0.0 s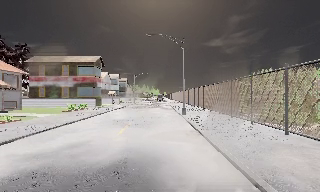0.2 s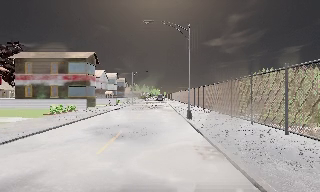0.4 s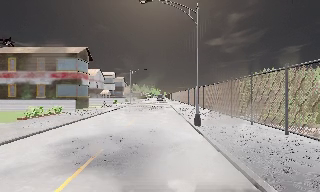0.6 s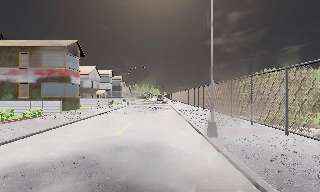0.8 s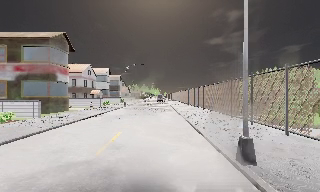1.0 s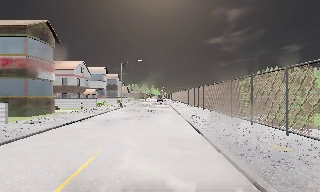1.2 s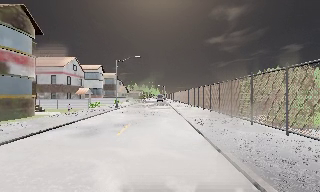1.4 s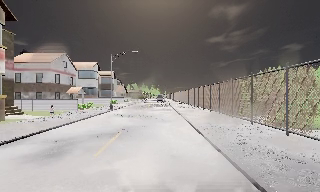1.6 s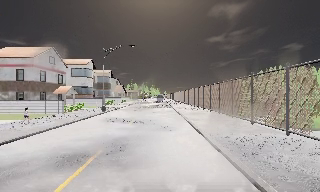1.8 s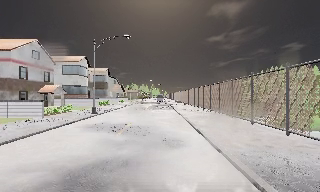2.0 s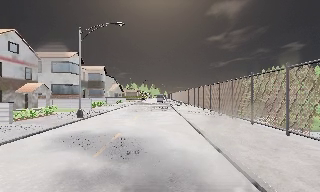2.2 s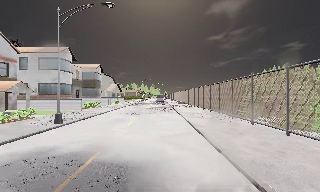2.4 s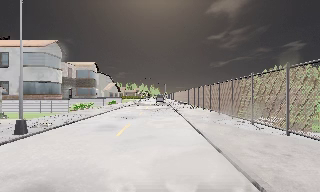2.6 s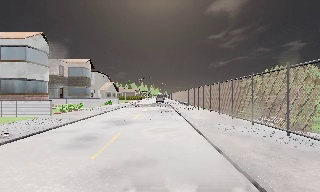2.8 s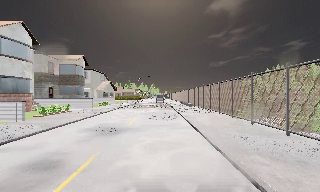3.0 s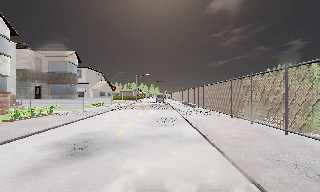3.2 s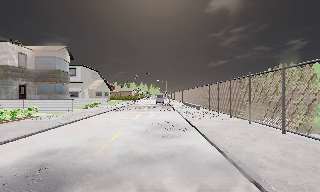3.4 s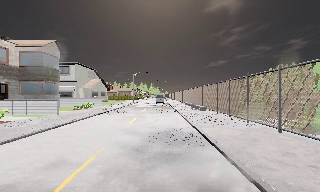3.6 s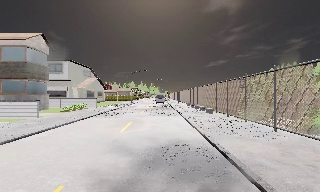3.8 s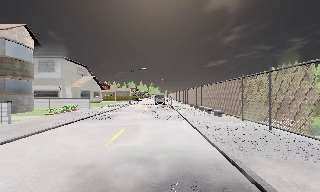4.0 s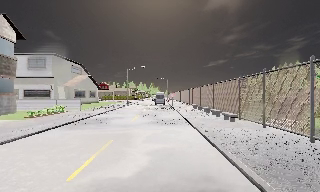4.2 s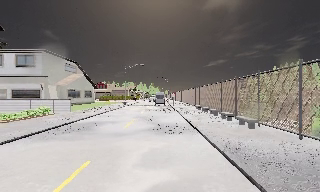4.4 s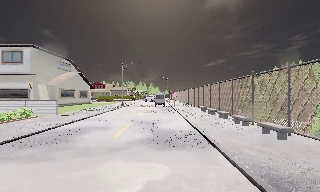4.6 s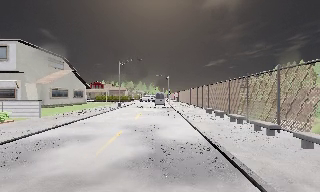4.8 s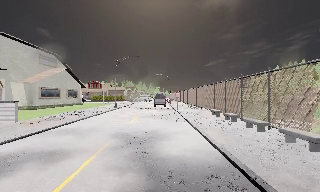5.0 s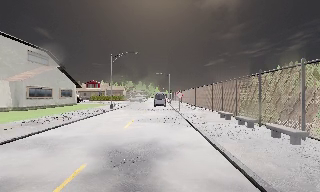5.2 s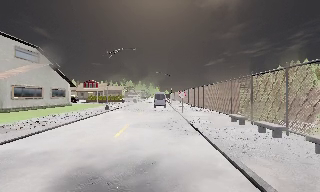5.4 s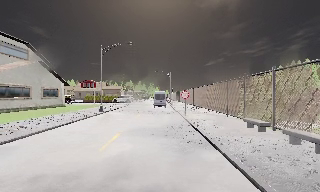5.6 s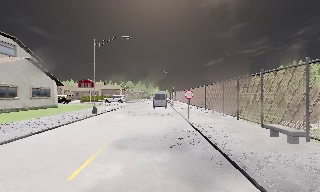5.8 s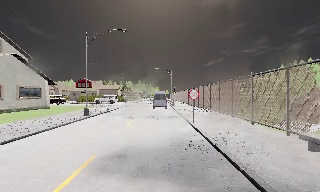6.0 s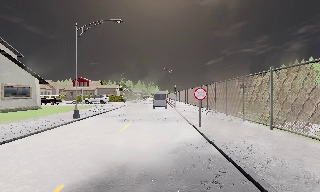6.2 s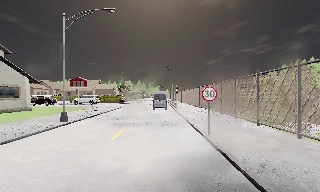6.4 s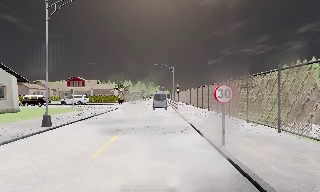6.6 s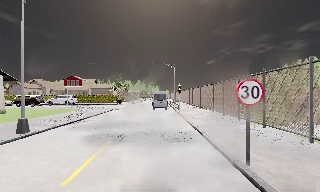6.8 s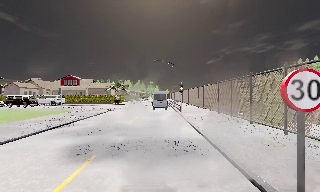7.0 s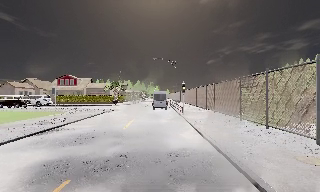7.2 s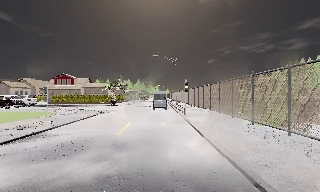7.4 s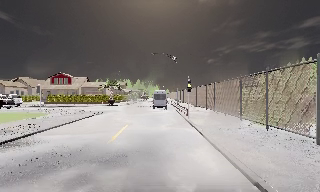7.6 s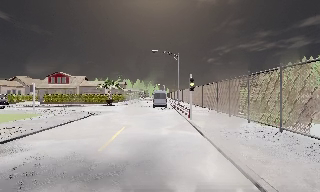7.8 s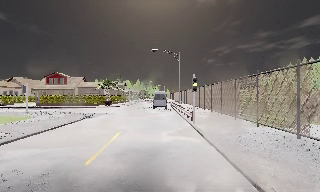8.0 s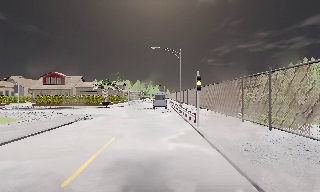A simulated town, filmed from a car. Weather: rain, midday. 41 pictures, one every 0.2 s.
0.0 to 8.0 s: The camera travels forward, about 85 m, so what stands in front looms larger. It loses speed.
The film runs forward here.
